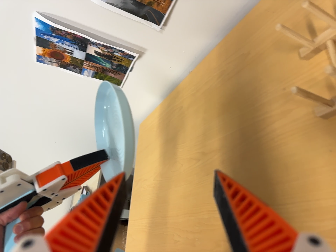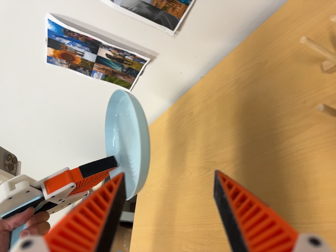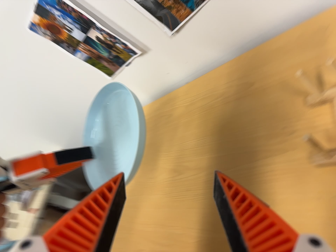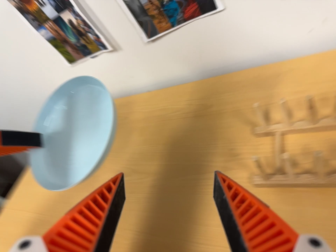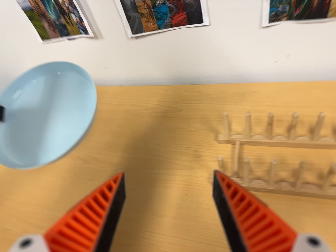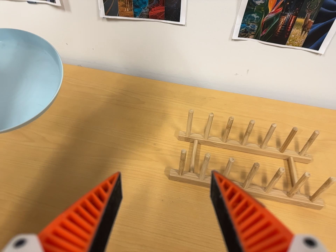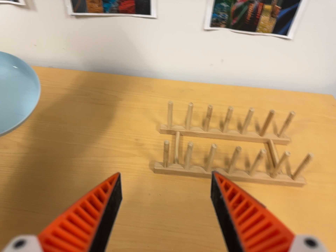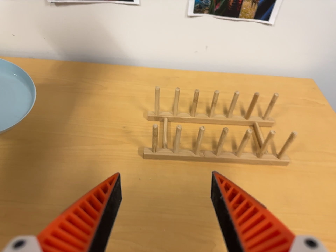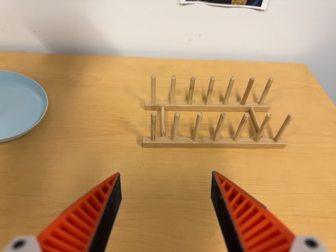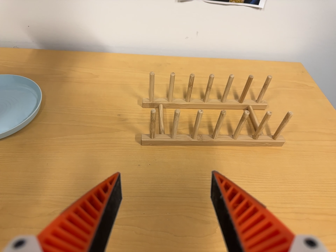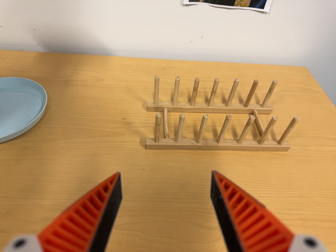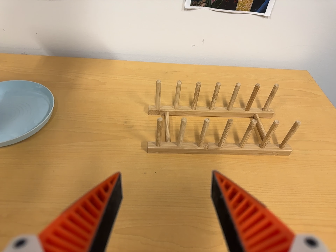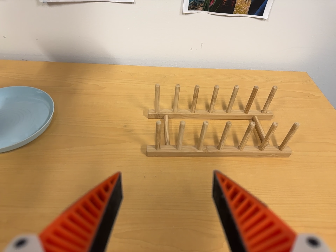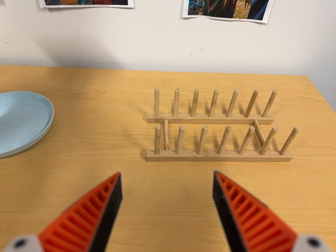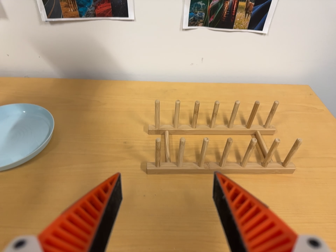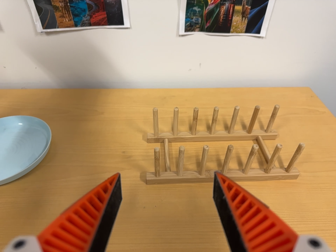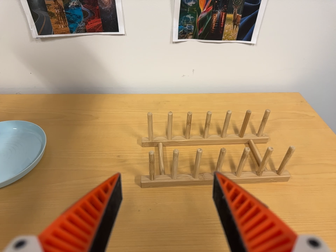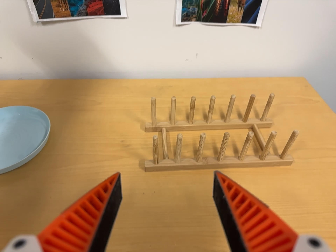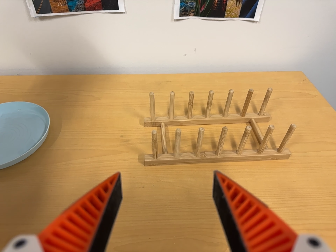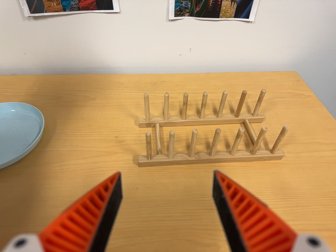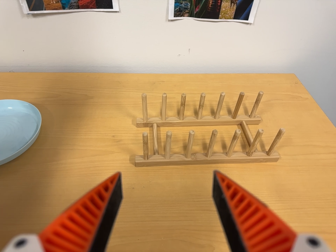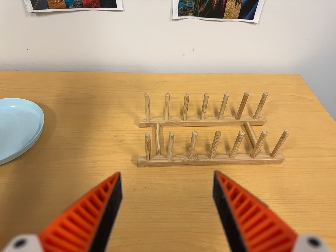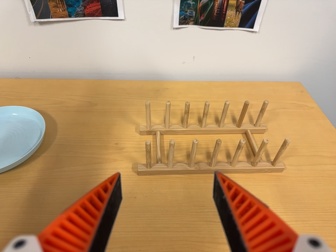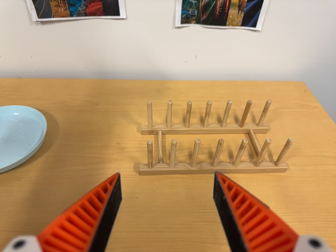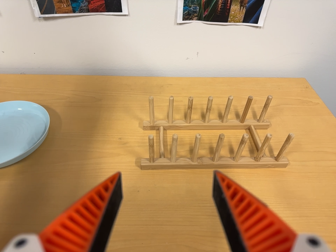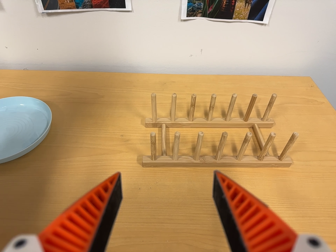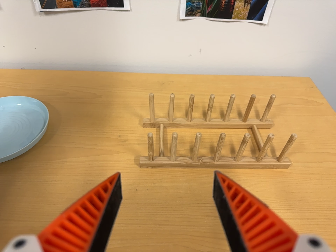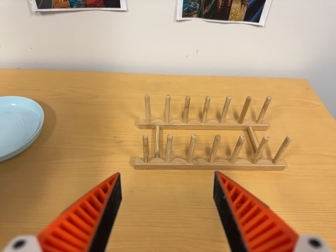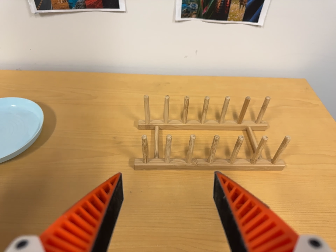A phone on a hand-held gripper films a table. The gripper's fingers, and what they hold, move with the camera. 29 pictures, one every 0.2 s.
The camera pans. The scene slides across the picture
to the left.
0.0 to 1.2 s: The camera pans to its right by about 55 degrees. It travels to its left, about 20 cm. It rolls about its line of sight by about 40 degrees, and the scene rotates clockwise.
1.2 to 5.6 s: The camera shifts only a little, or ends up much as it began.
The film runs backward here.
